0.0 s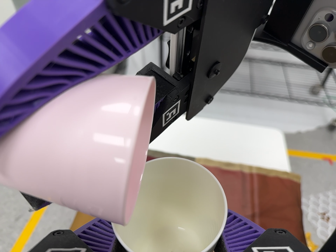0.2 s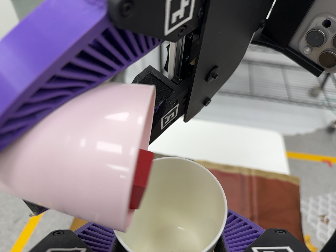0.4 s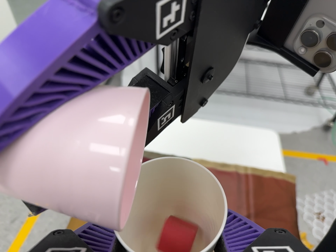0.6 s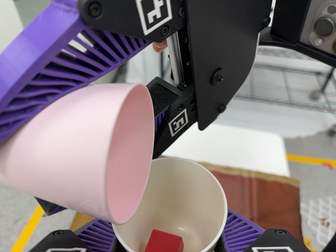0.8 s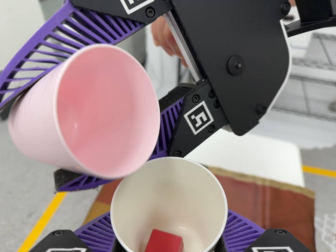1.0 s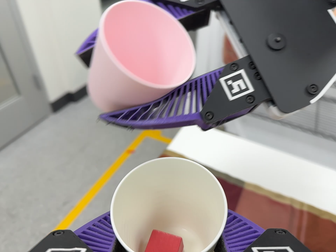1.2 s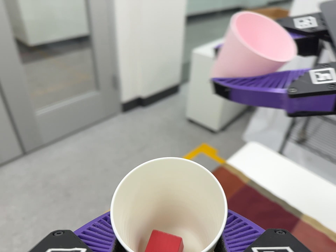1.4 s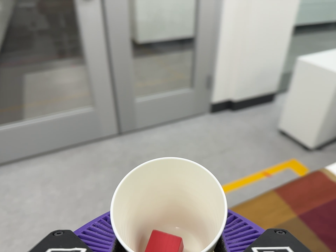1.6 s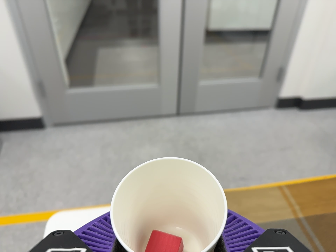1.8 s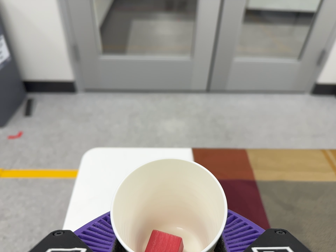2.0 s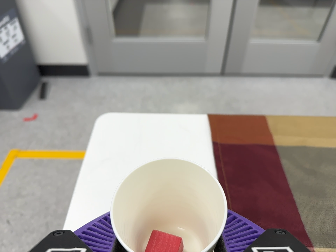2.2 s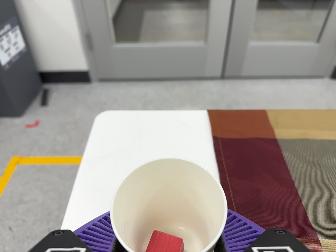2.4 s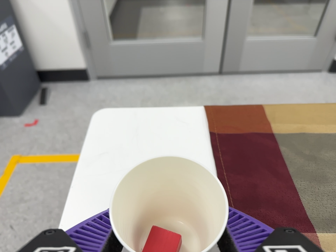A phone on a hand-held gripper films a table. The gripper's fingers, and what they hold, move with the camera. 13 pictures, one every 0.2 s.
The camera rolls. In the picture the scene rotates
clockwise.
The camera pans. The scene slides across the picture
to the right.
0.0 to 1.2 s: The camera pans to its left by about 25 degrees. It travels backward, about 7 cm, so what stands in front gets smaller. Its aim tips toward the top of its view by about 10 degrees. It rolls about its line of sight by about 25 degrees, and the scene rotates clockwise.
1.2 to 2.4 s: The scene slides to the right, as the camera pans about 40 degrees to its left. It travels toward the bottom of its view and to its left, about 24 cm, so close, fixed things drift upward. It rolls about its line of sight by about 25 degrees, and the scene rotates clockwise.
The film runs forward here.
